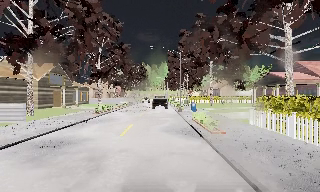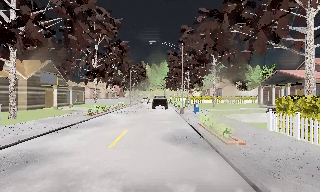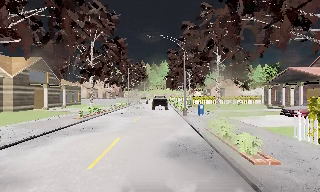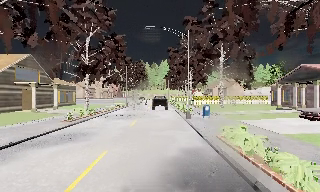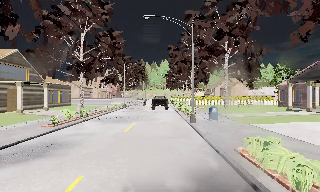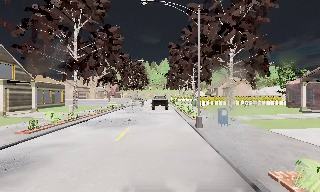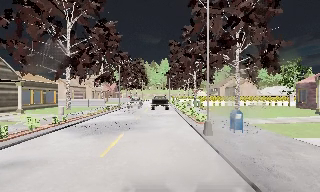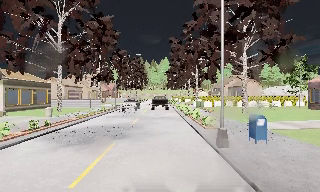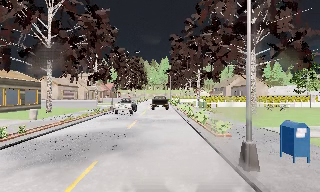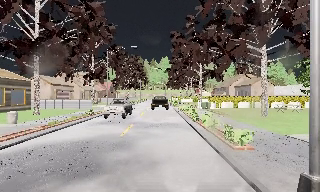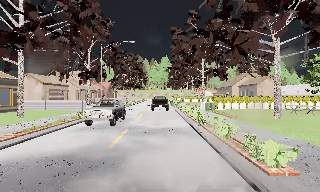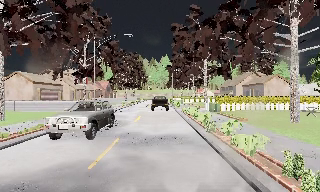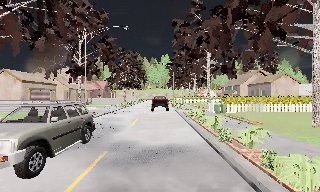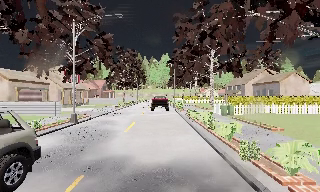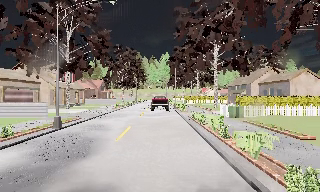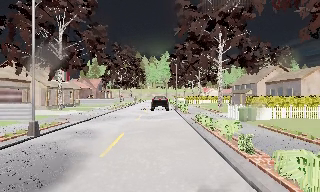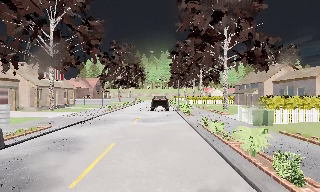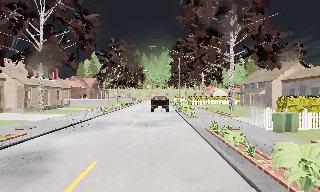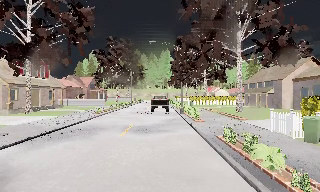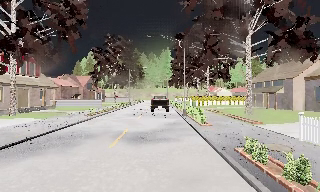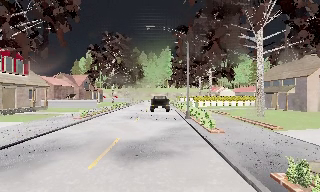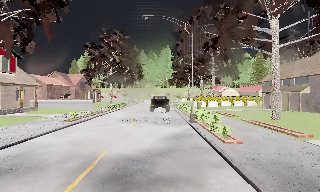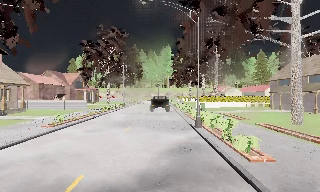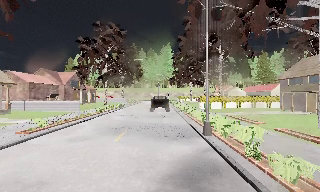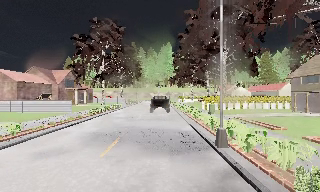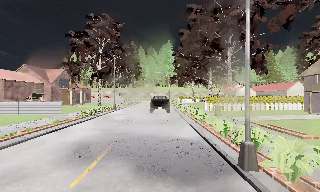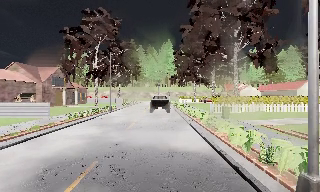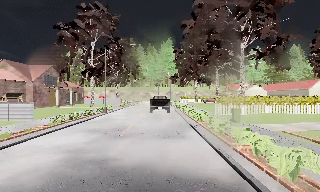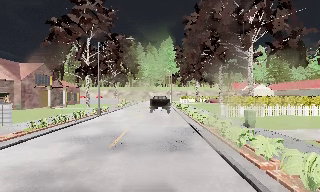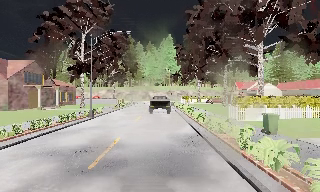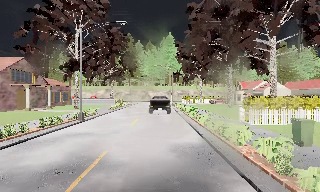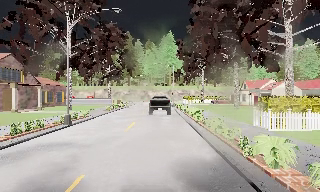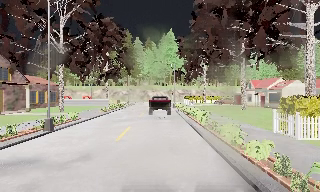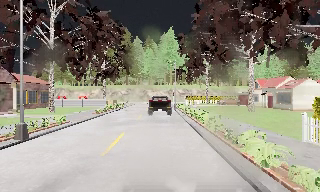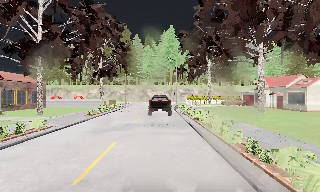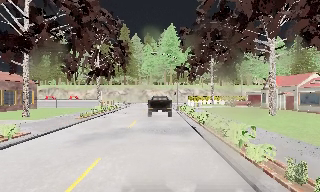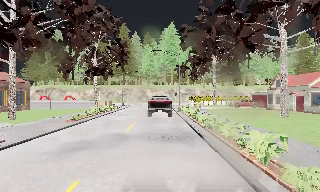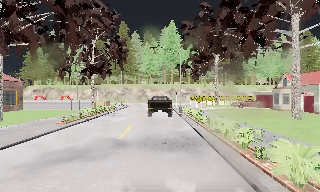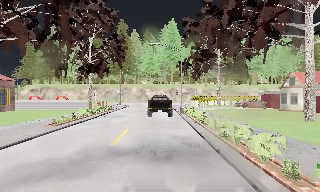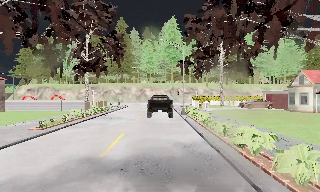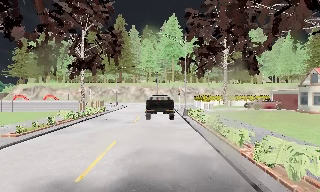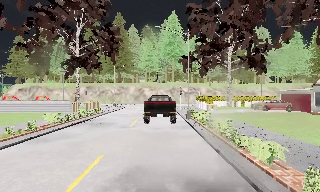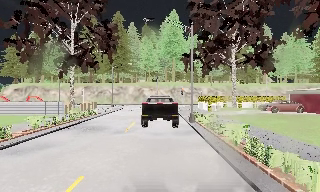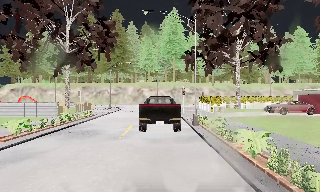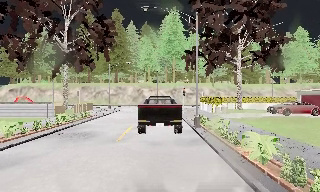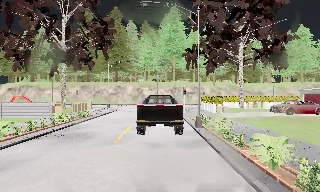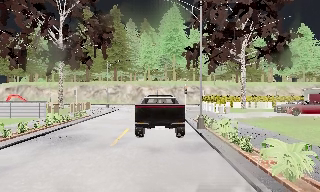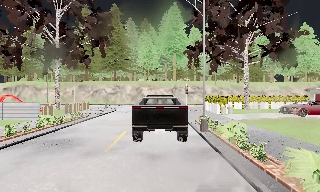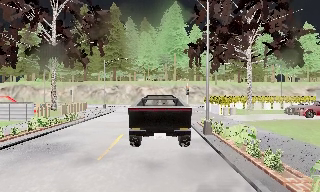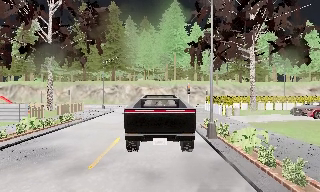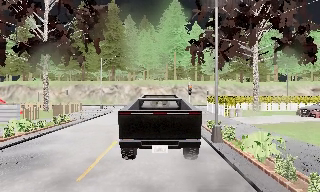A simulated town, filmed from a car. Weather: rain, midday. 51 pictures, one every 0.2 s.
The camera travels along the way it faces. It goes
forward.
0.0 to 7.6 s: The camera travels forward, about 65 m, so what stands in front looms larger.
7.6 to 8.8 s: The camera travels forward, about 7 m, so what stands in front looms larger. It loses speed.
8.8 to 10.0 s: The camera travels forward, about 3.5 m, so what stands in front looms larger.
The film runs forward here.
